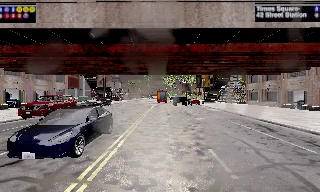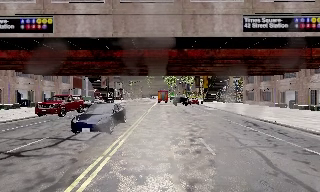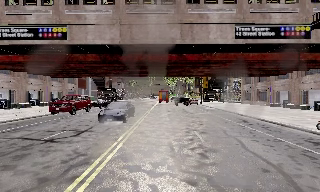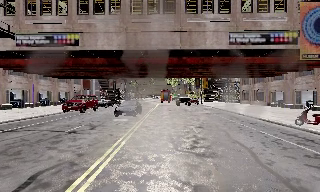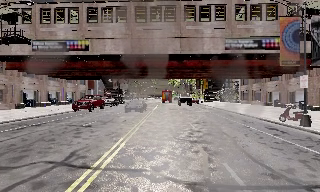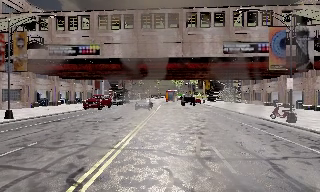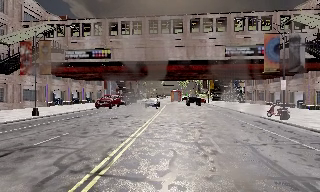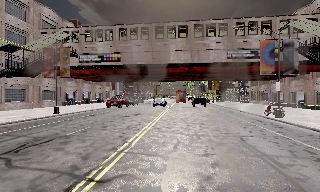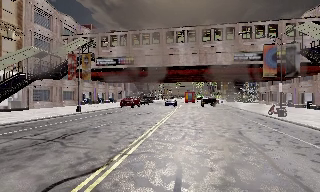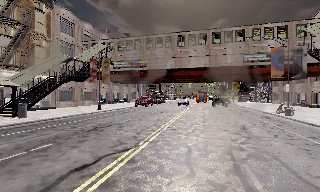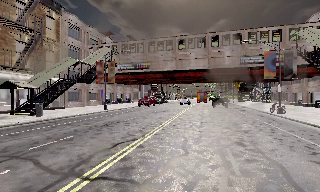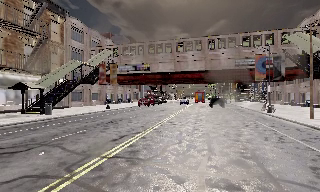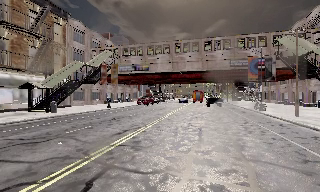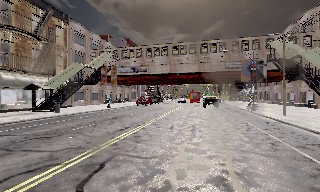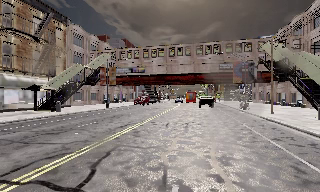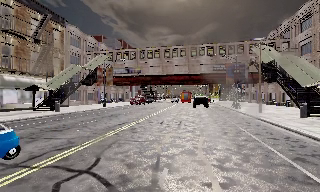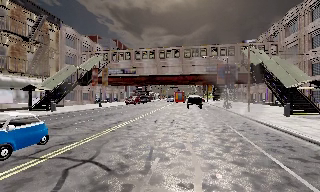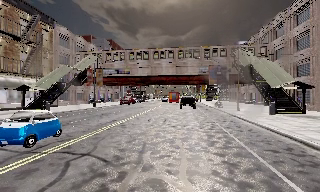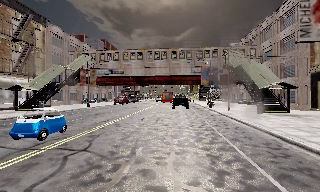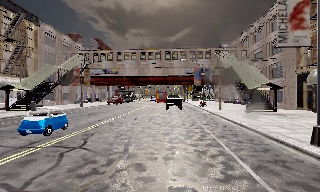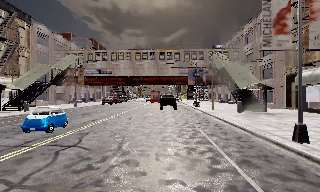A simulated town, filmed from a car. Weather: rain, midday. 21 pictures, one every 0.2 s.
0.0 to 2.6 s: The camera pans to its left, which is counterclockwise from overhead, by about 15 degrees. It travels backward, about 19 m, so what stands in front gets smaller.
2.6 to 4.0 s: The camera swings to its right by about 10 degrees, and the scene slides to the left. It travels backward, about 4.5 m, so what stands in front gets smaller. It loses speed.
The film runs backward here.
